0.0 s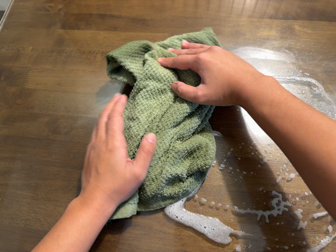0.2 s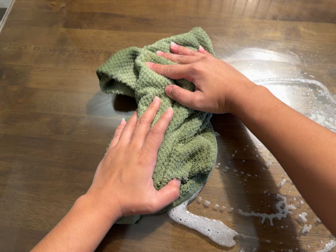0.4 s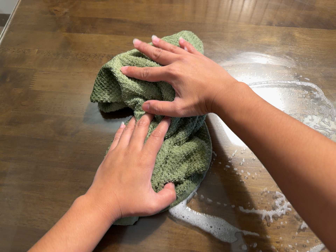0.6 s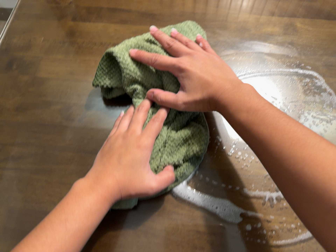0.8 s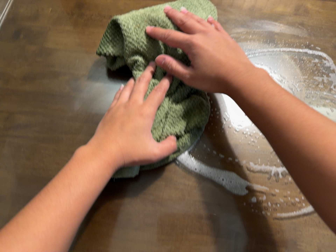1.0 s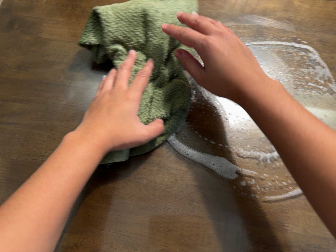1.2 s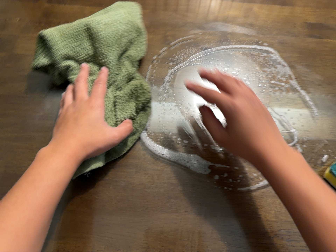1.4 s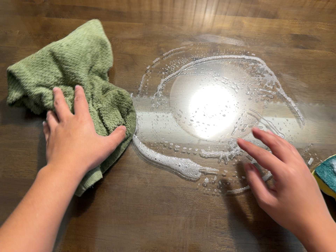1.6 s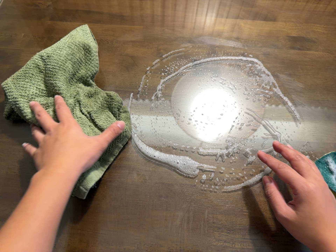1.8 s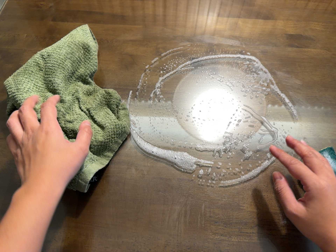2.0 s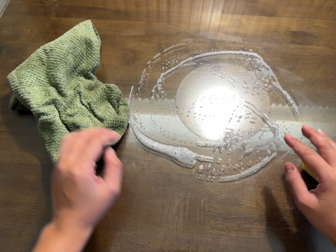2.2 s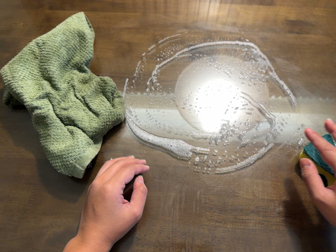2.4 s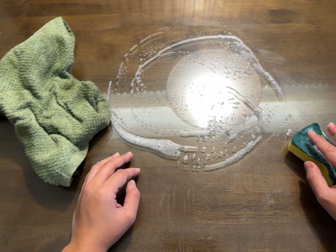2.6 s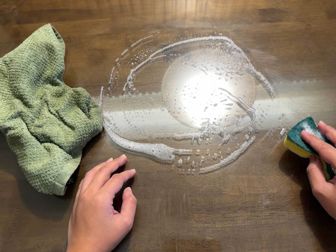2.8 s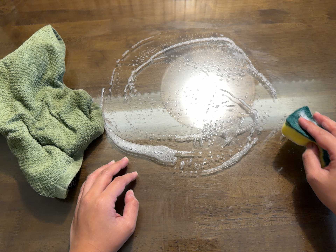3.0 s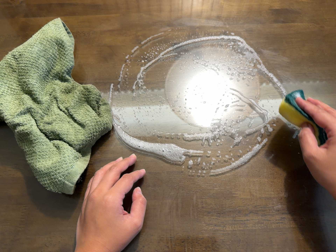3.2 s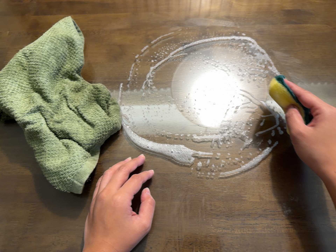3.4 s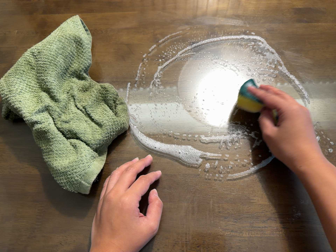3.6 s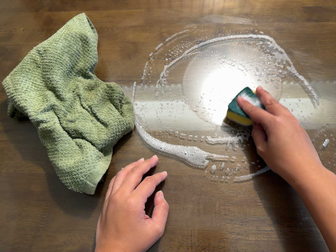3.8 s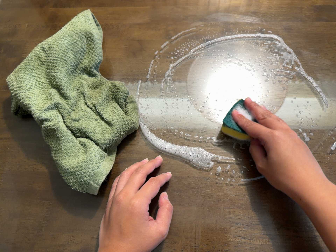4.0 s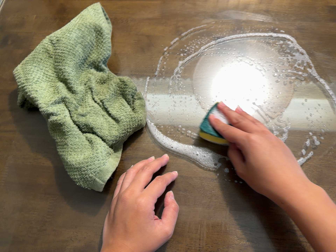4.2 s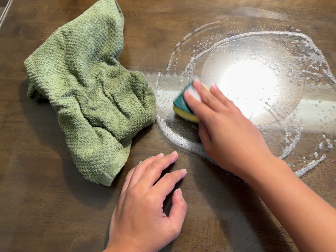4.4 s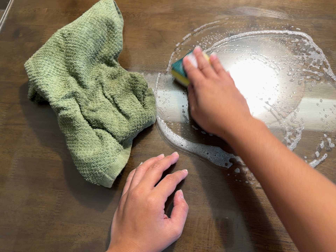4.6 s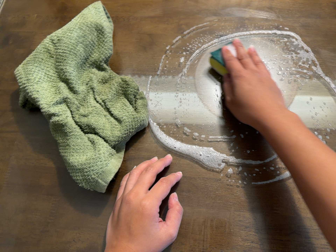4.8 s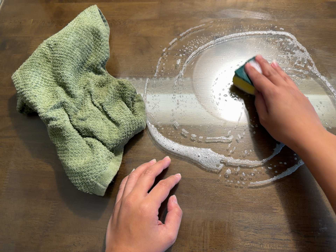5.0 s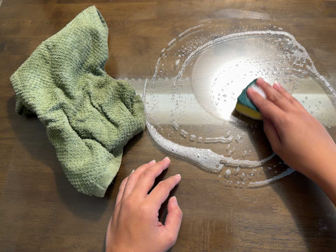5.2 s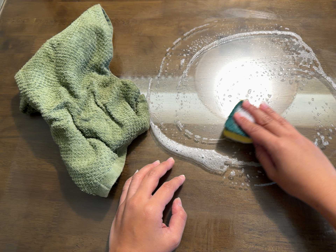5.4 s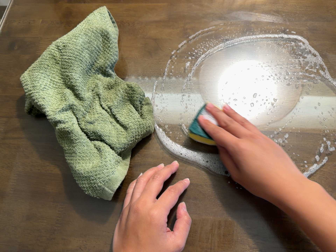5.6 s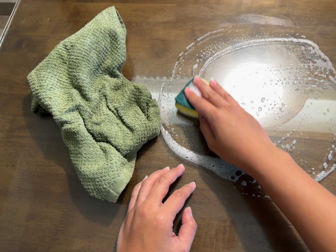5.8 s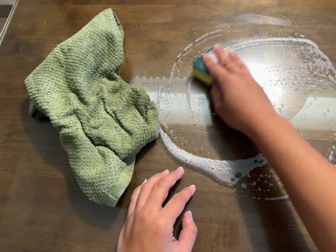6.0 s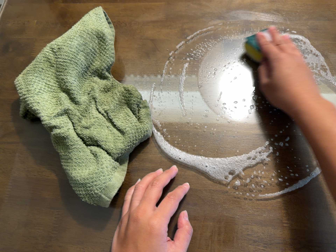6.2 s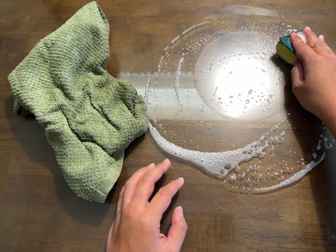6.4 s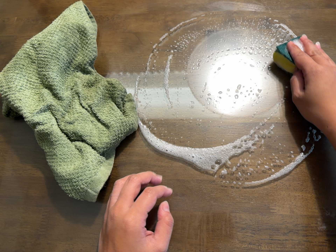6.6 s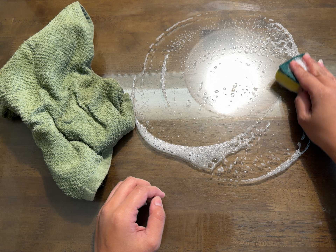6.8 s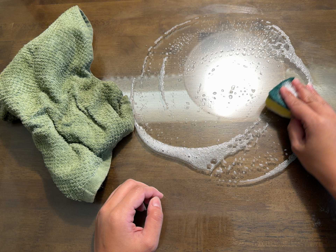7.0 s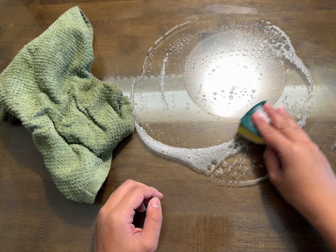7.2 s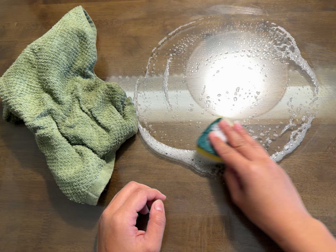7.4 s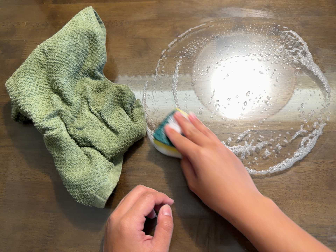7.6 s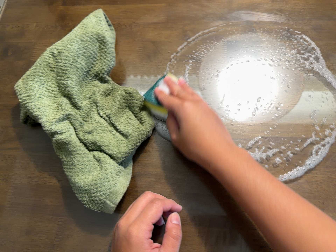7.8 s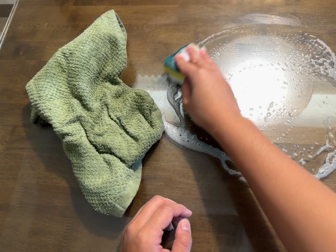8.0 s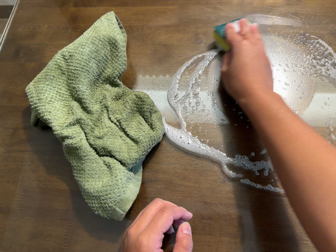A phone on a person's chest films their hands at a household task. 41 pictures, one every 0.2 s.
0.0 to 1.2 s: The camera travels toward the bottom of its view, about 10 cm, so close, fixed things drift upward.
1.2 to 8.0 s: The camera shifts only a little, or ends up much as it began.
The film runs backward here.
